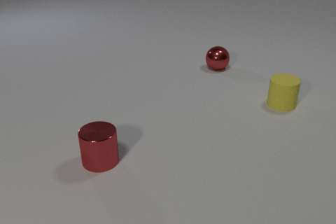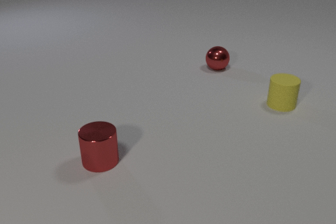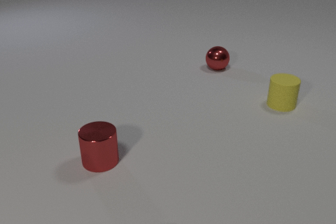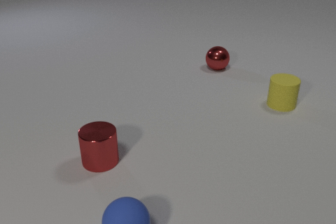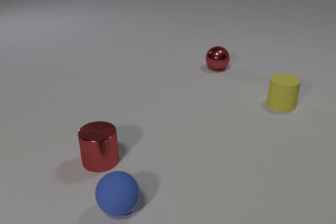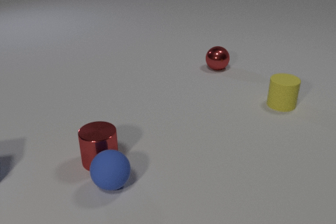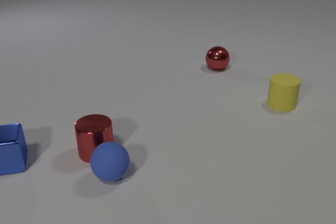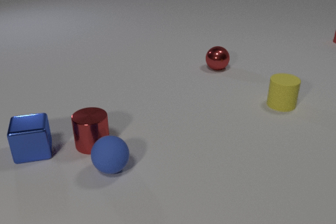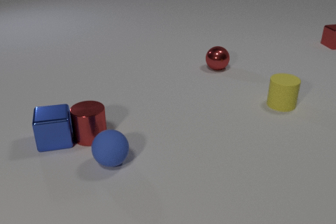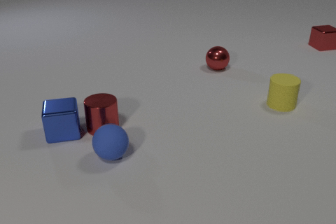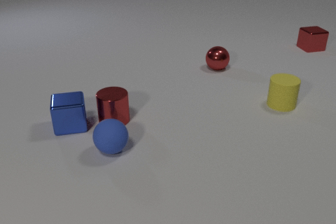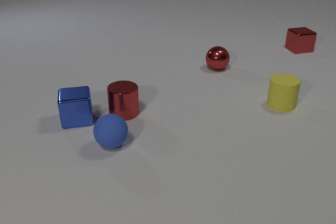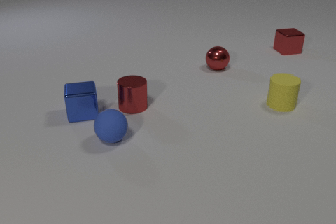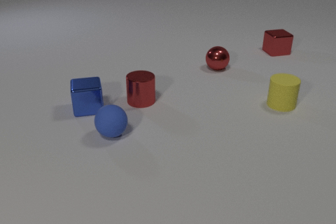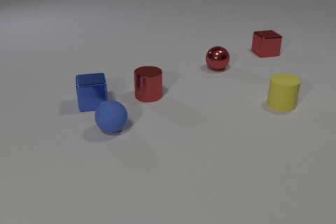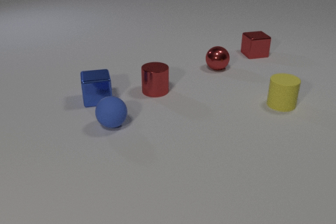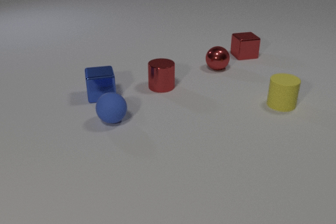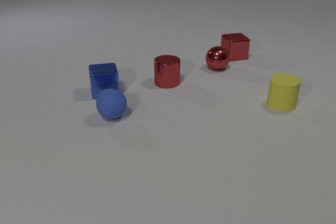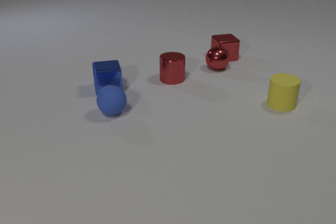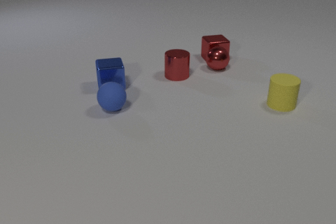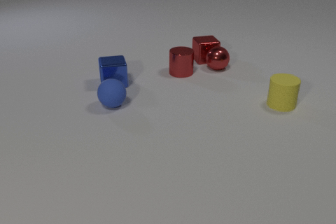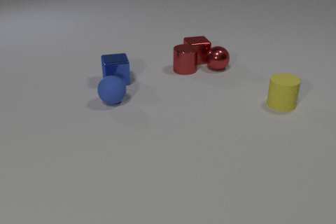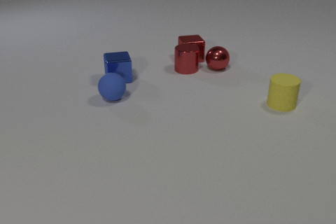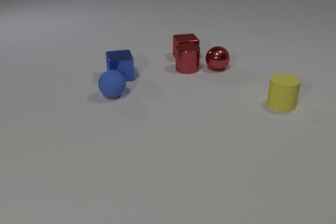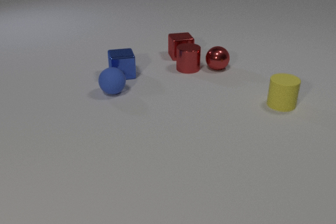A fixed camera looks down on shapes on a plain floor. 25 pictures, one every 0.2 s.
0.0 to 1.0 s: The blue rubber sphere comes in at the bottom edge, rolls away from the camera.
1.0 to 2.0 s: The blue rubber sphere rolls away from the camera. The red metal cylinder slides away from the camera. The blue metal cube slides to the right and away from the camera. The red metal cube comes in at the right edge, slides to the left and toward the camera. The blue rubber sphere and the red metal cylinder collide. The red metal cylinder and the blue metal cube collide.
2.0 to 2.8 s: The blue rubber sphere rolls away from the camera. The red metal cylinder slides away from the camera and to the right. The blue metal cube slides away from the camera and to the right. The red metal cube slides to the left and toward the camera.
2.8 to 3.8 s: The blue rubber sphere rolls away from the camera. The red metal cylinder slides away from the camera and to the right. The blue metal cube slides away from the camera and to the right. The red metal cube slides to the left and toward the camera.
3.8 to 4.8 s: The blue rubber sphere rolls away from the camera. The red metal cylinder slides away from the camera and to the right. The blue metal cube slides away from the camera and to the right. The red metal cube slides to the left. The red metal cylinder and the red metal cube collide.
What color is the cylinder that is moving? red.
What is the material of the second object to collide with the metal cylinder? metal.
What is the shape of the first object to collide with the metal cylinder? sphere.
